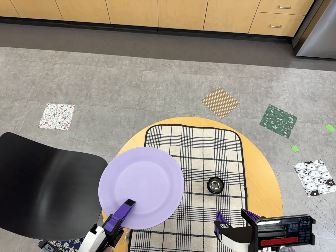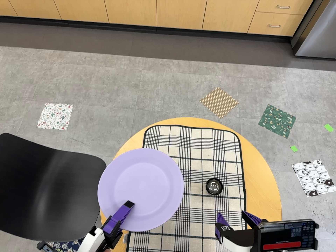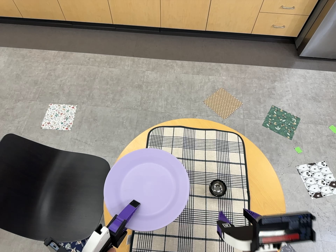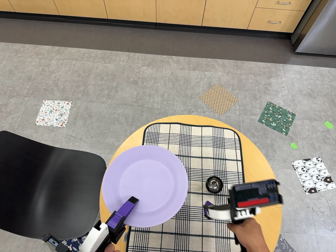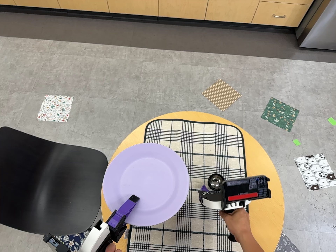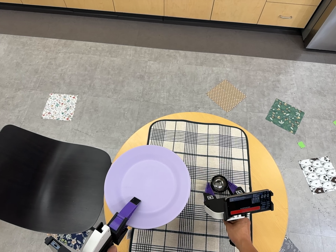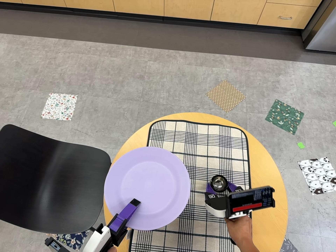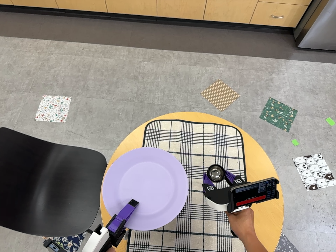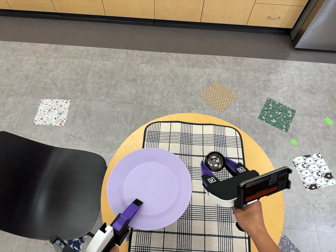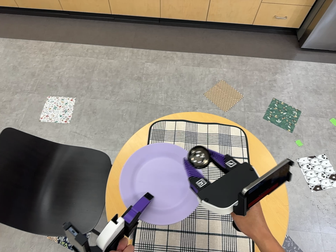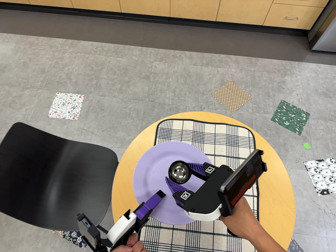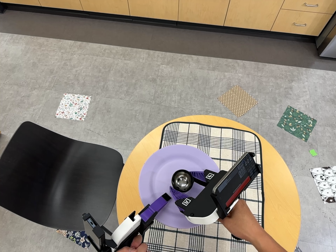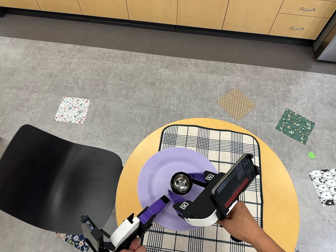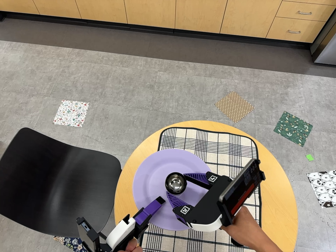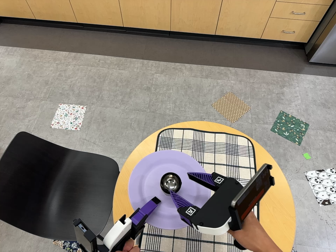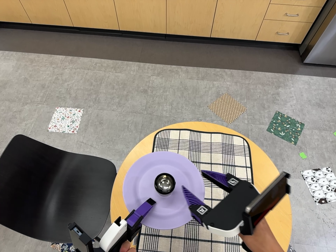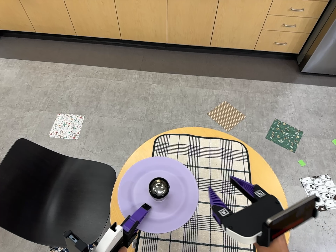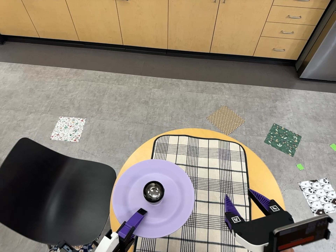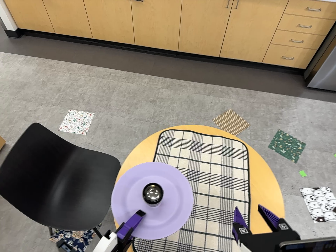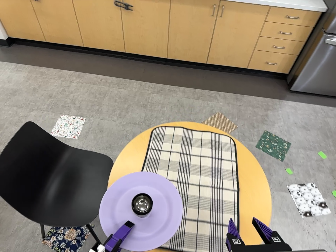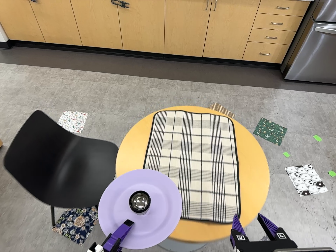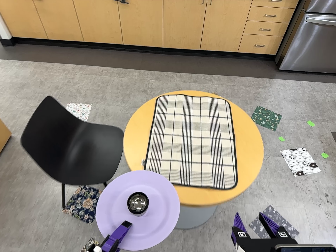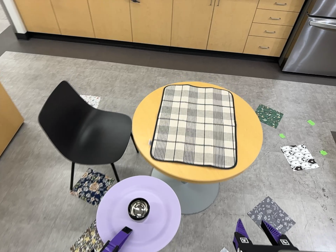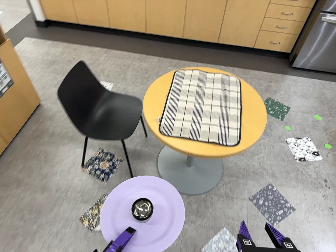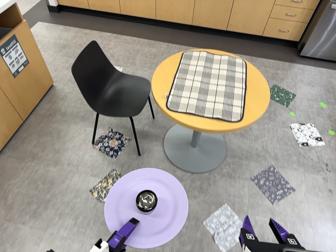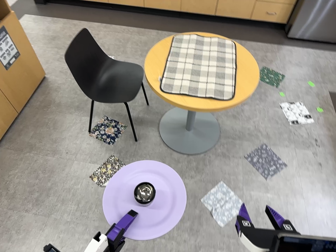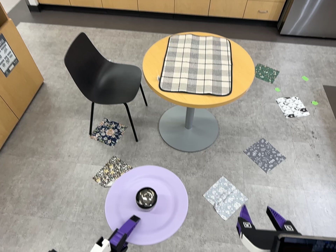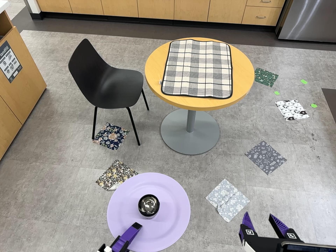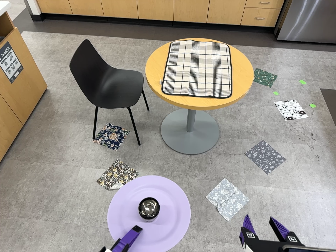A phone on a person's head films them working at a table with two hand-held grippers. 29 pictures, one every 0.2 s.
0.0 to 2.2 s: The camera shifts only a little, or ends up much as it began.
2.2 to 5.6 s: The camera travels toward the bottom of its view and backward, about 120 cm, so close, fixed things drift upward. Its aim tips toward the top of its view by about 10 degrees.
The film runs backward here.
